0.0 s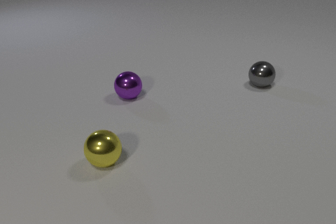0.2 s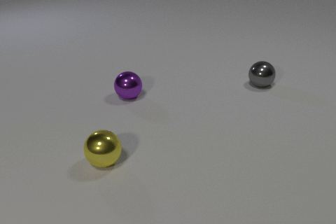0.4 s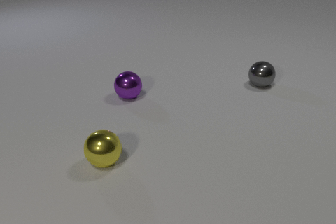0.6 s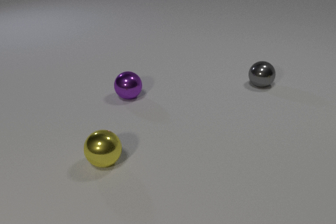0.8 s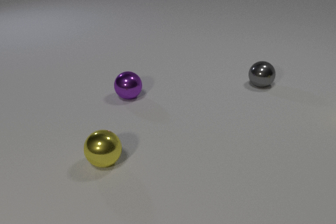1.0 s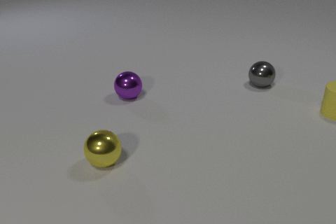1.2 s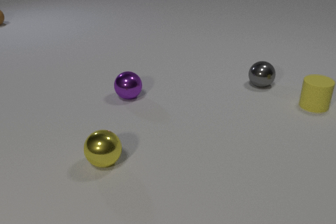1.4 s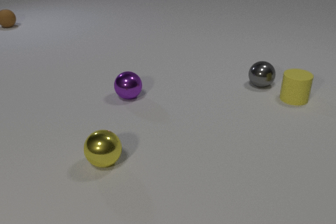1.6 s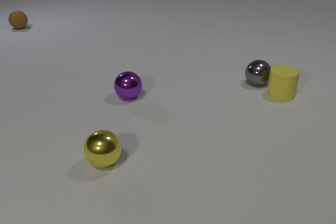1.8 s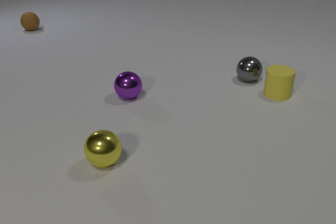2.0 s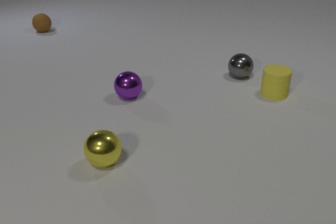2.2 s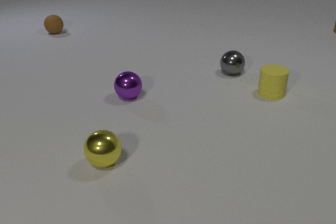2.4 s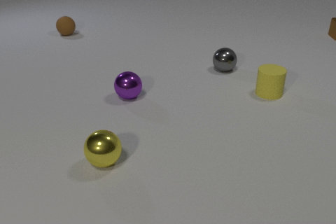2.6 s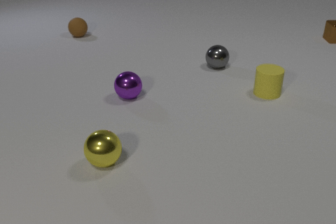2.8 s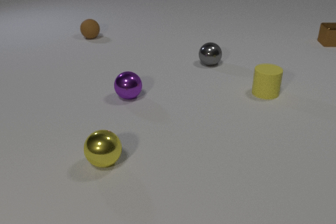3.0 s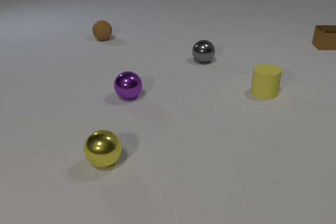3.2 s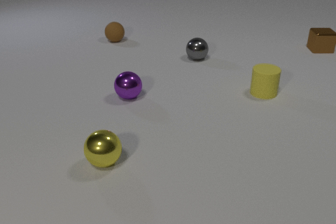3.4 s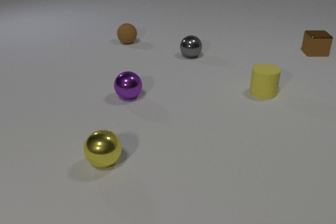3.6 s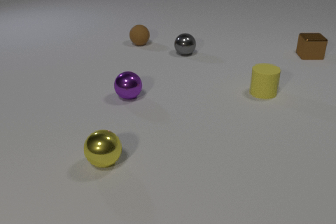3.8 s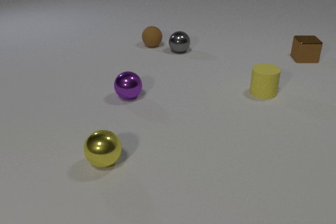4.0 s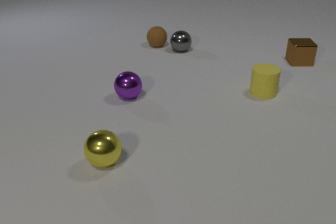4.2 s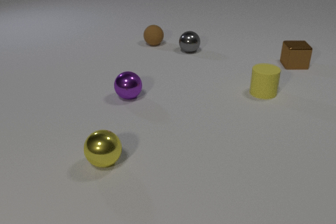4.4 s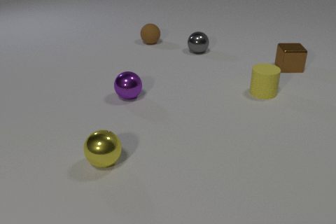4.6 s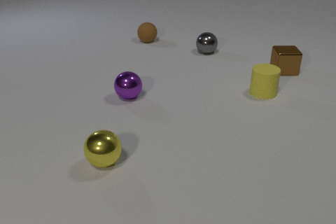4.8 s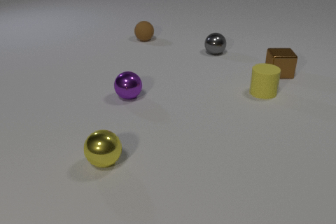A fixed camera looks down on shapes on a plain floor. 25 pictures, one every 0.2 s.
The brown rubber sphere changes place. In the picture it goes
to the right.
The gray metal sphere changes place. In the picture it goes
away from the camera.
0.0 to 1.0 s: The yellow rubber cylinder comes in at the right edge, slides to the left.
1.0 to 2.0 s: The yellow rubber cylinder slides to the left. The gray metal sphere rolls to the left and away from the camera. The brown rubber sphere comes in at the left edge, rolls to the right and toward the camera. The yellow rubber cylinder and the gray metal sphere collide.
2.0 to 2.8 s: The yellow rubber cylinder slides to the left. The gray metal sphere rolls to the left and away from the camera. The brown metal cube comes in at the right edge, slides toward the camera. The brown rubber sphere rolls to the right and toward the camera.
2.8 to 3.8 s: The gray metal sphere rolls away from the camera and to the left. The brown metal cube slides toward the camera and to the left. The brown rubber sphere rolls to the right and toward the camera.
3.8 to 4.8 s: The gray metal sphere rolls to the right. The brown metal cube slides toward the camera and to the left. The brown rubber sphere rolls away from the camera and to the left. The gray metal sphere and the brown rubber sphere collide.
How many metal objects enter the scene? 1.
Are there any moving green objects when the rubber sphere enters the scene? no.
Are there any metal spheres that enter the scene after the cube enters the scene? no.
